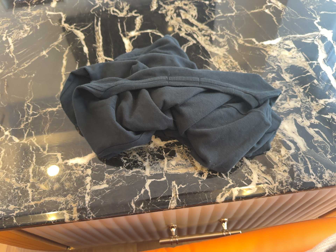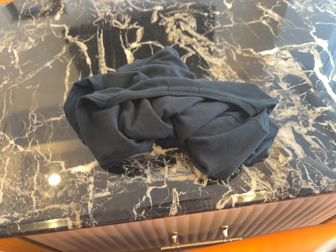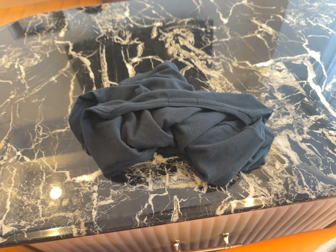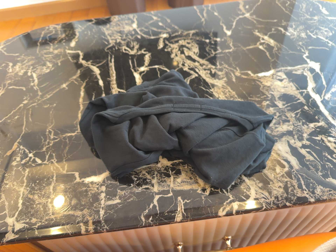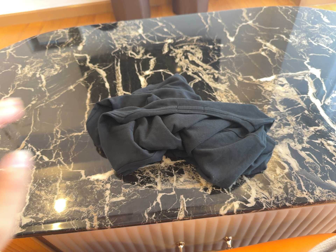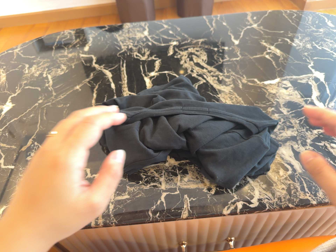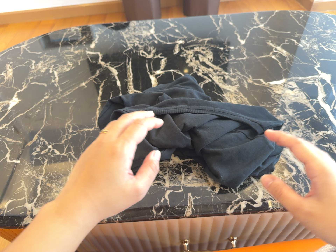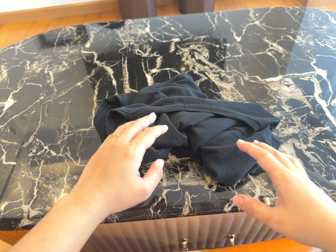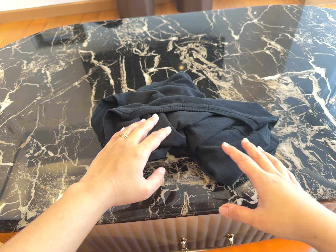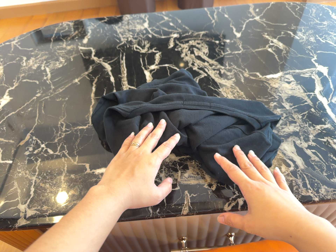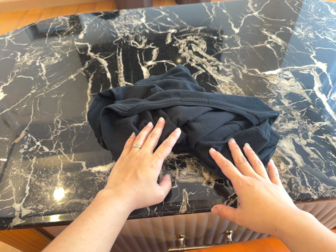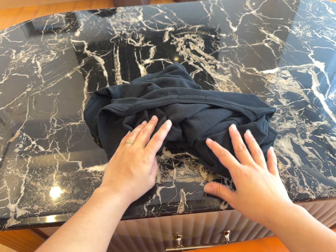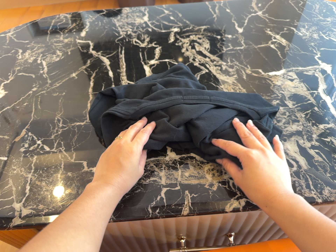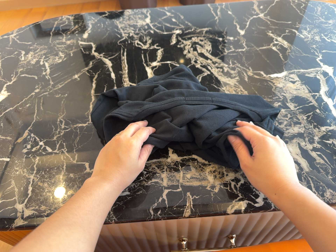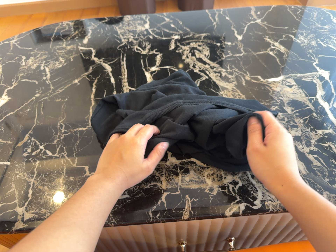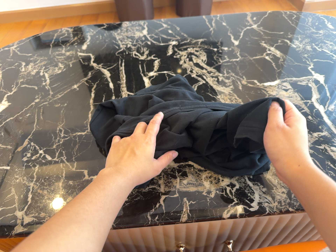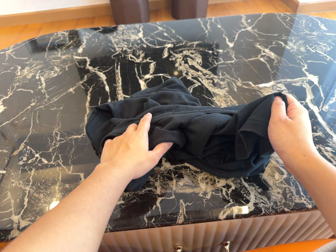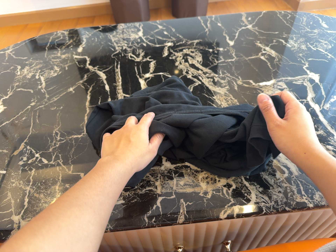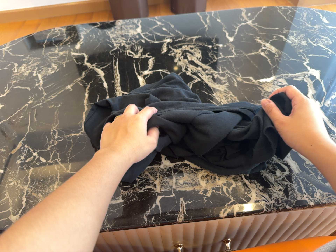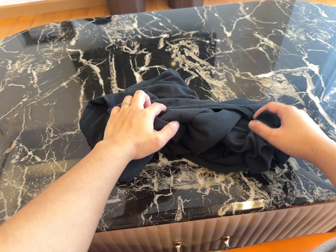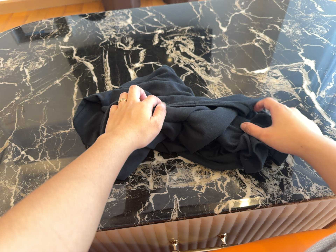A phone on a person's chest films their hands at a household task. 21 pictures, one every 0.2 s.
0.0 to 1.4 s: The camera travels backward, about 7 cm, so what stands in front gets smaller. Its aim tips toward the top of its view by about 10 degrees, and the scene shifts downward.
1.4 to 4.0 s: The camera shifts only a little, or ends up much as it began.
The film runs forward here.
